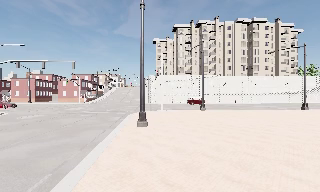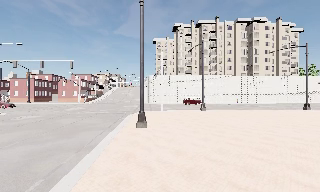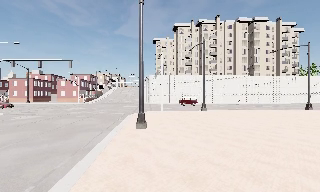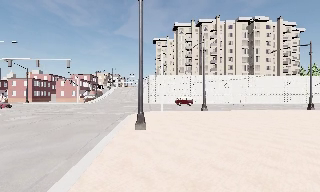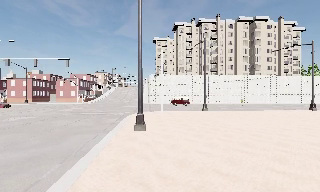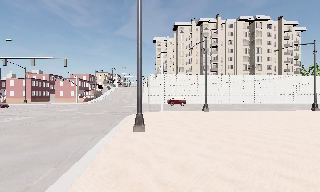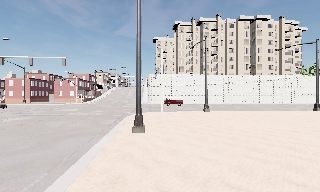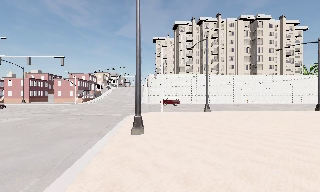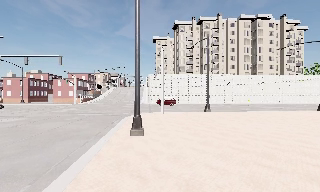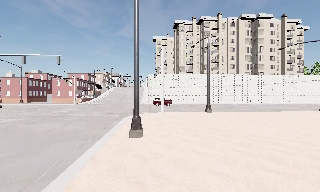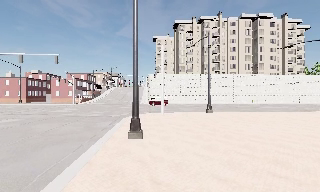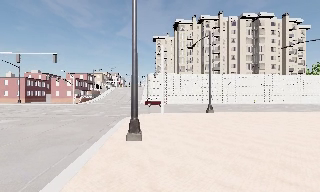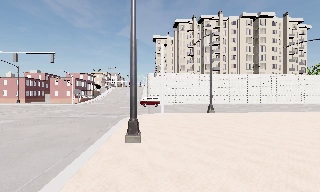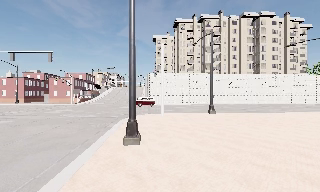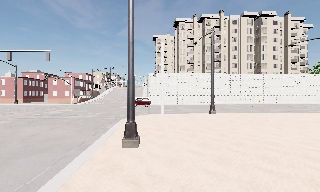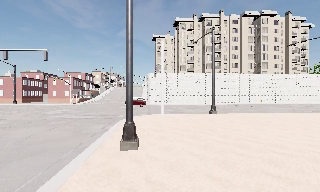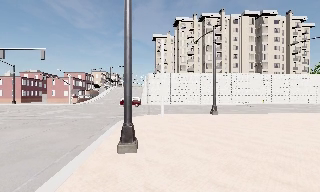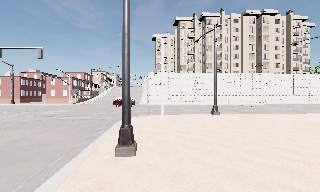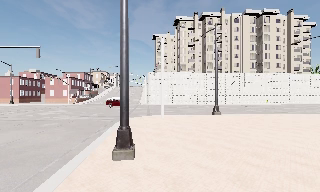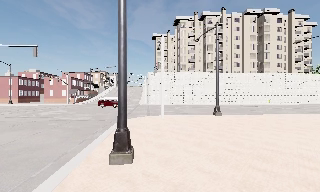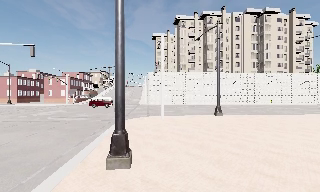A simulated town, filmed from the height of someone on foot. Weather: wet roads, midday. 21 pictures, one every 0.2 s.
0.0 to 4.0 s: The camera travels forward, about 6 m, so what stands in front looms larger.
The film runs forward here.
